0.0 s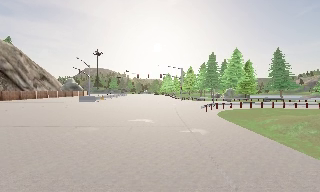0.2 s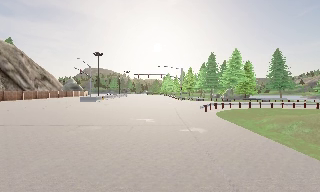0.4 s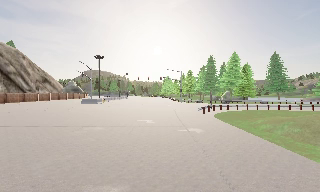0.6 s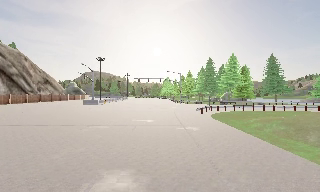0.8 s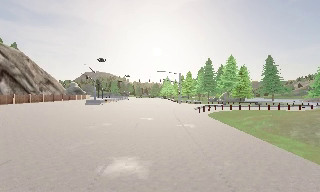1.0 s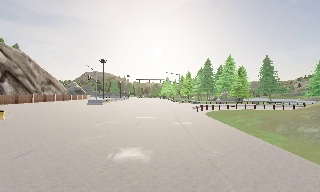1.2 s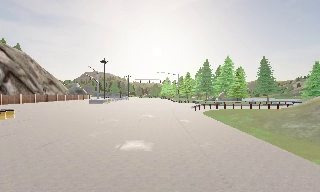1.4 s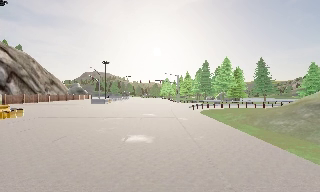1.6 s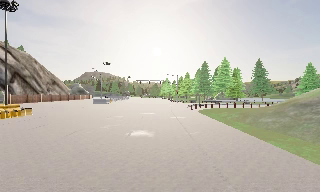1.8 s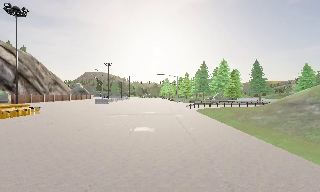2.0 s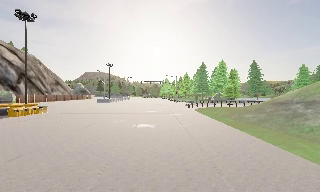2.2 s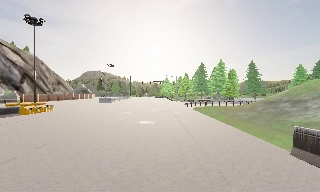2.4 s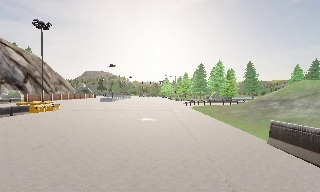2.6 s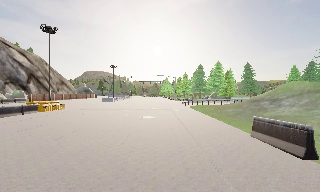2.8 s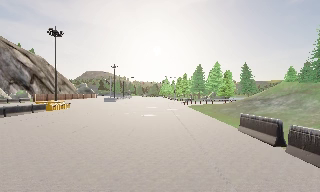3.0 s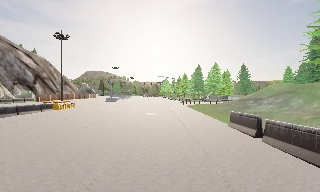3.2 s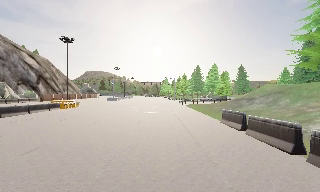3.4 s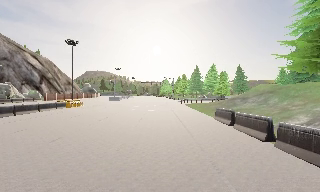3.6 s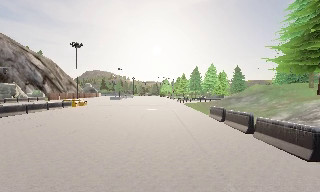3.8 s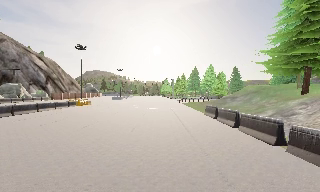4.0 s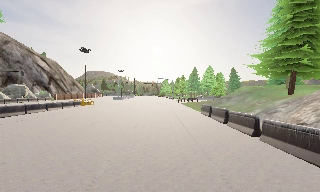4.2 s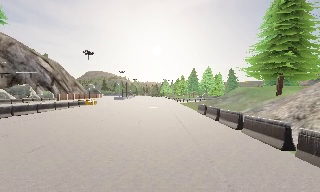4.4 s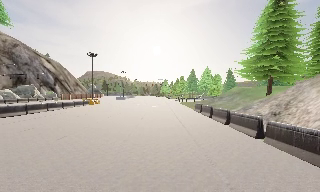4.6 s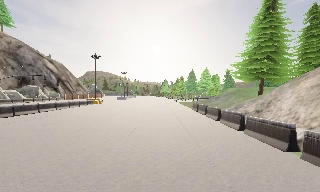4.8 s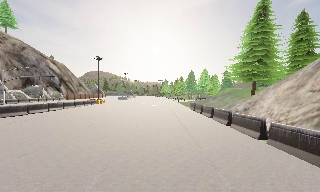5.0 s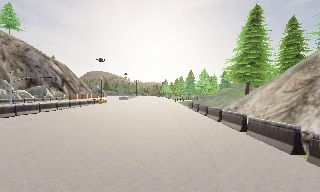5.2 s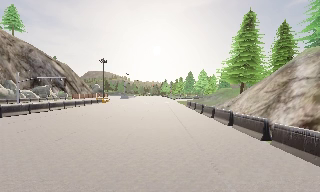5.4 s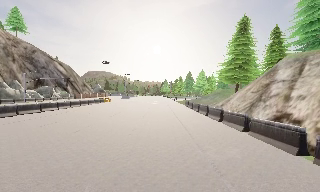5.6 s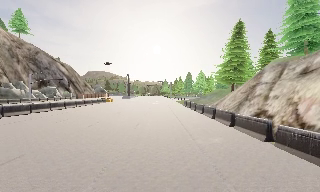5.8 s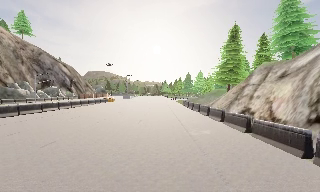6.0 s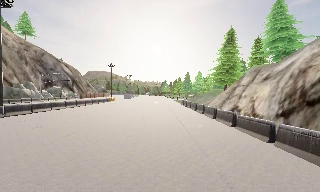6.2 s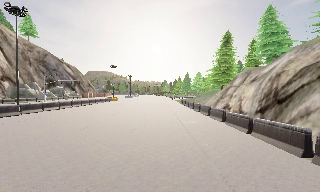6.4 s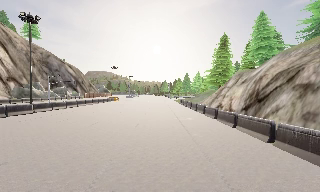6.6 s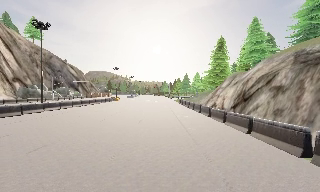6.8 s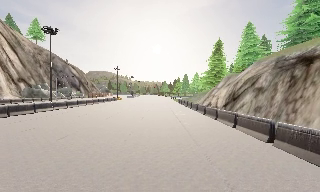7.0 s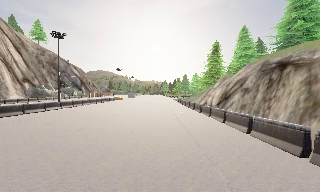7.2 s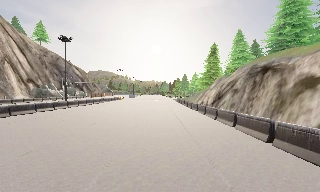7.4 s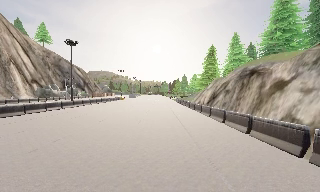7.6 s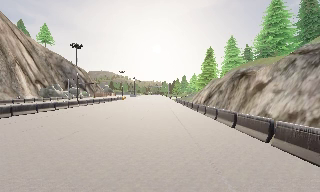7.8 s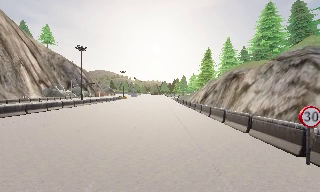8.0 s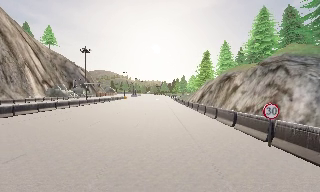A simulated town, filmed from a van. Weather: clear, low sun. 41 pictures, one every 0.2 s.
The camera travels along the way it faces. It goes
backward.
0.0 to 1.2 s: The camera travels backward, about 5 m, so what stands in front gets smaller. It gains speed.
1.2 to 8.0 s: The camera travels backward, about 55 m, so what stands in front gets smaller.
The film runs backward here.
